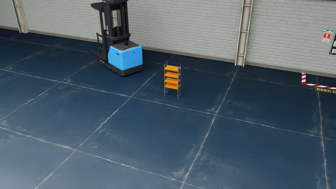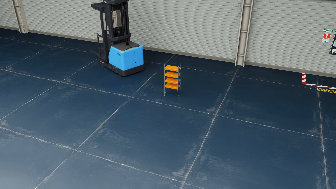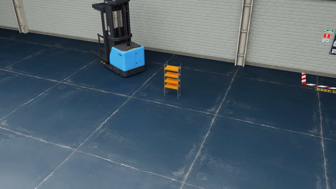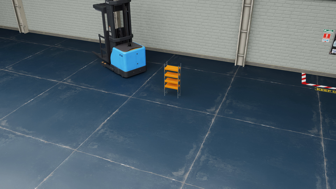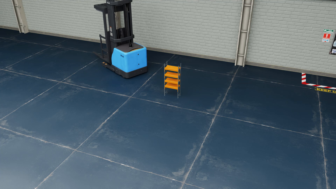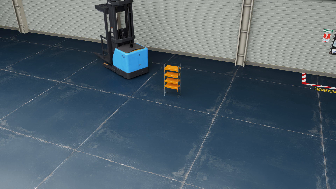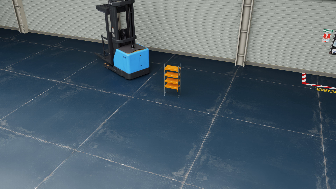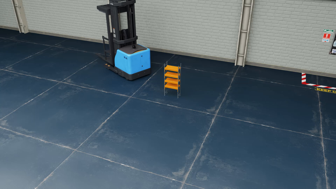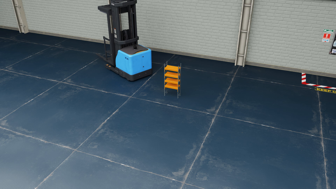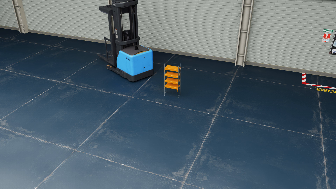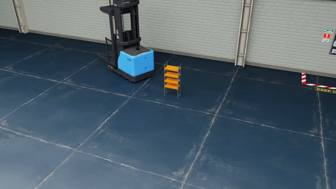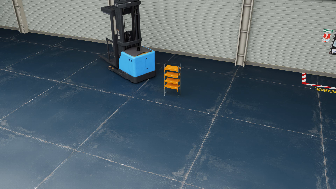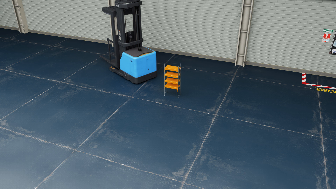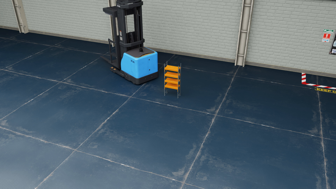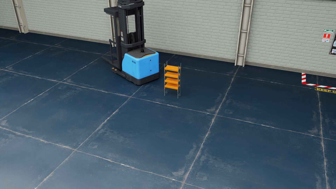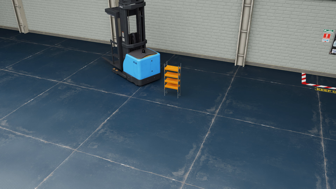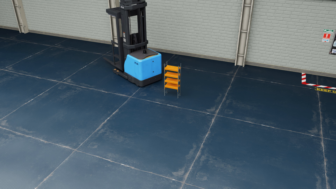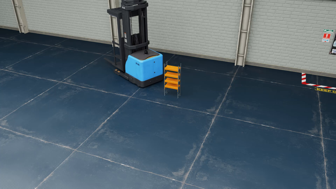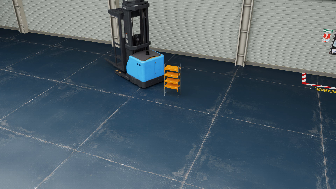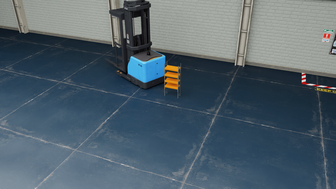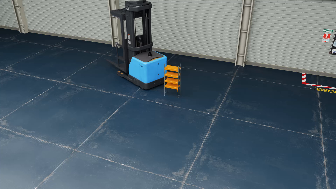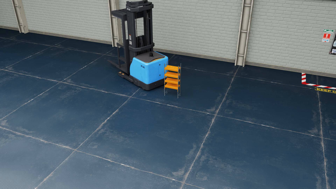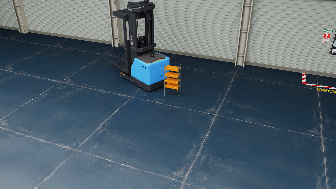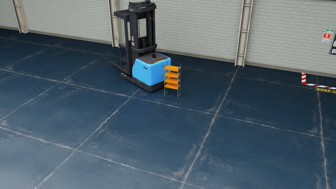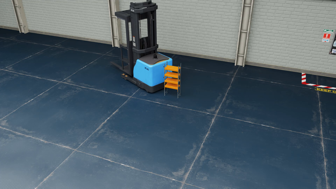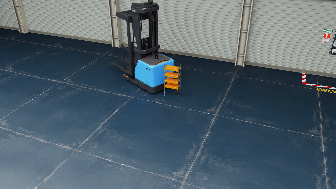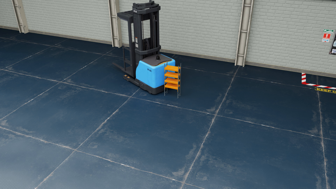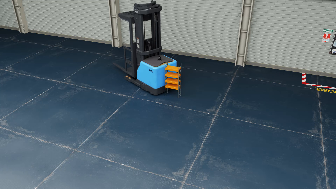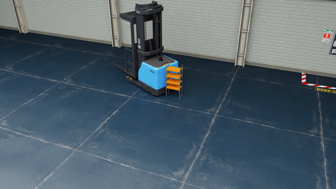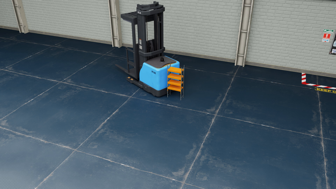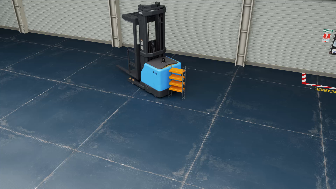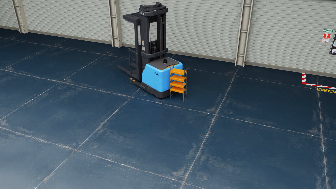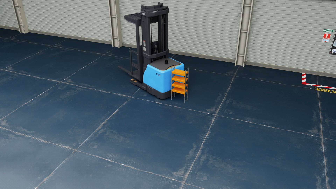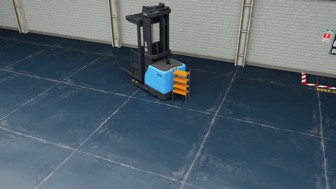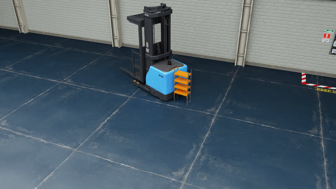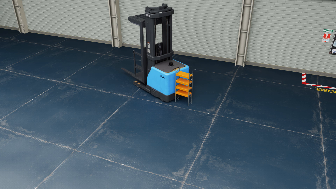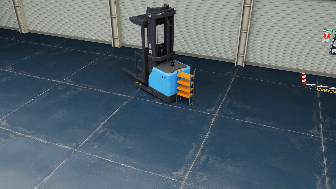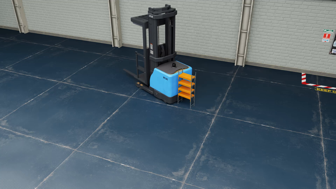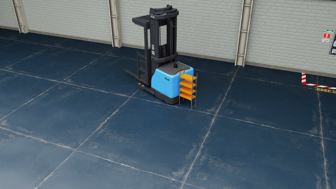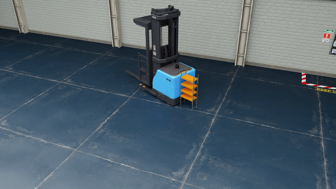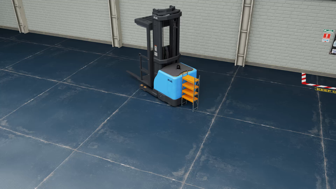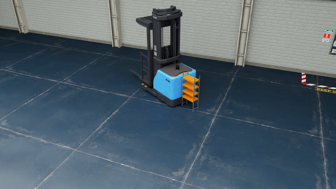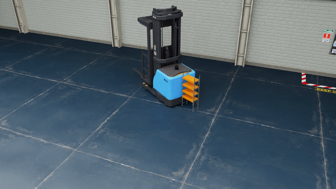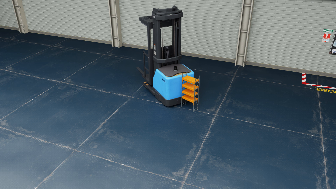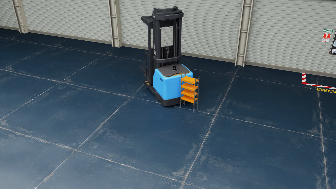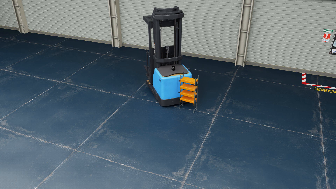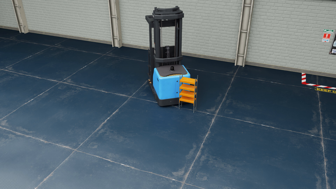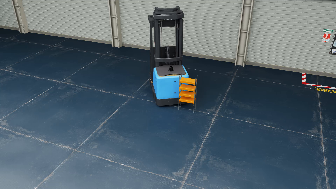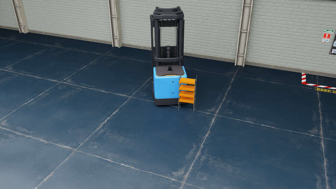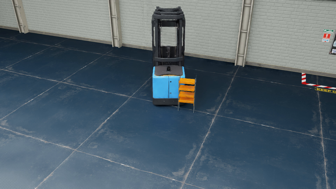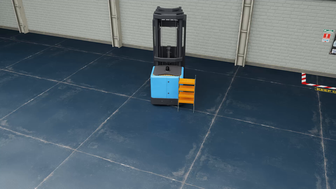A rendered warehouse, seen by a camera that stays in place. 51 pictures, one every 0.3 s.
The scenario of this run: A forklift runs into an object in its way.
